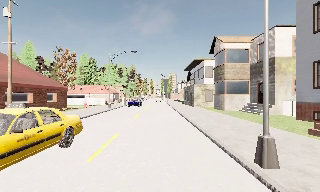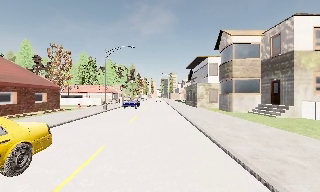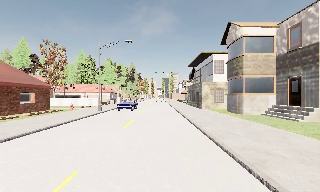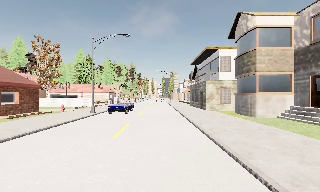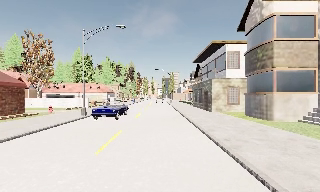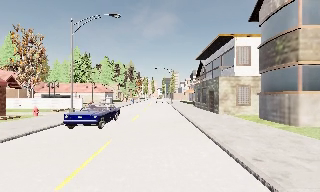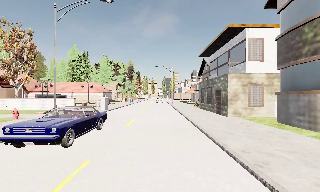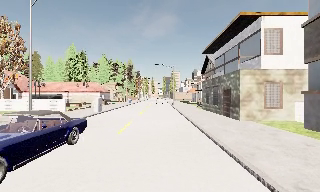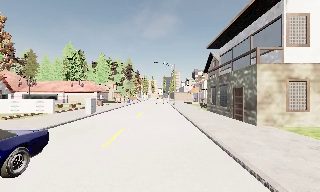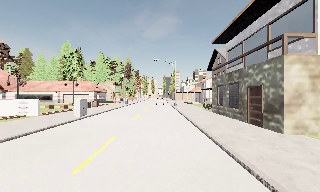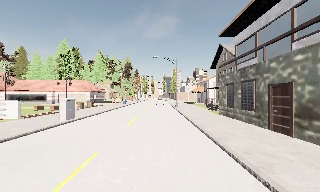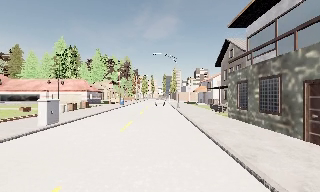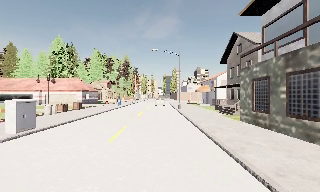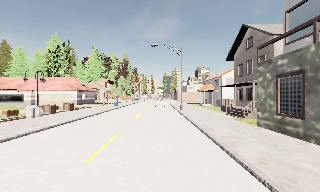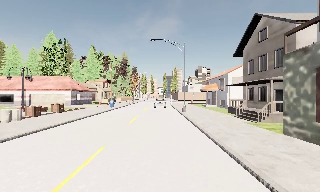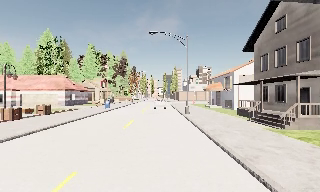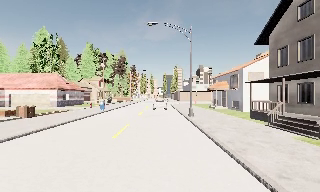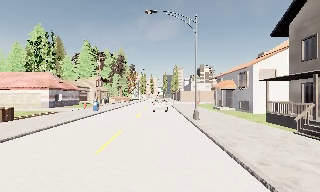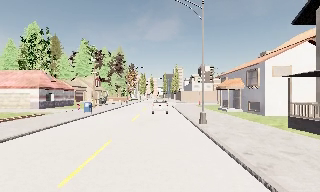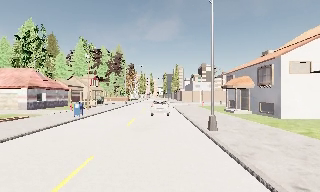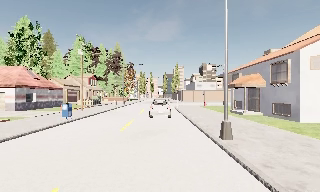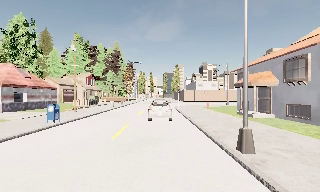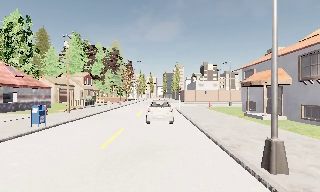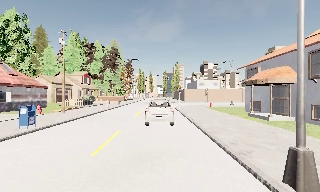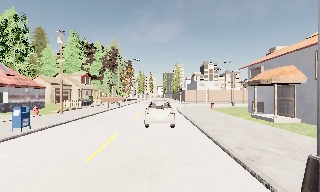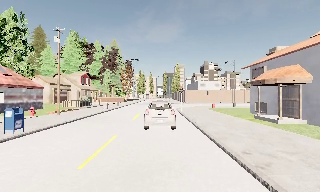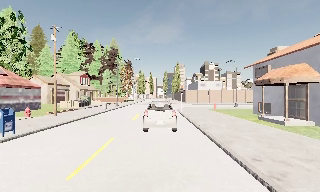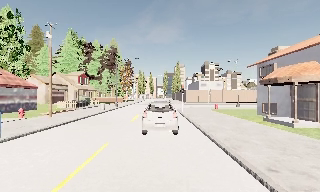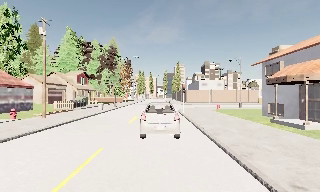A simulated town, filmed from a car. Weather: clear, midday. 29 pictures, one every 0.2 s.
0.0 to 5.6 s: The camera travels forward, about 45 m, so what stands in front looms larger. It loses speed.
The film runs forward here.
